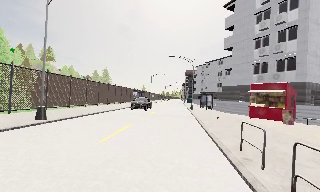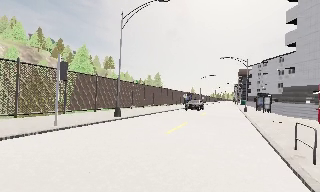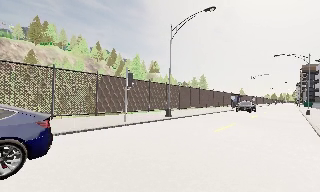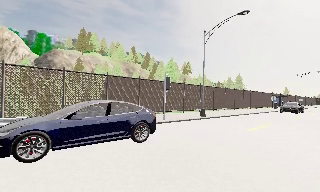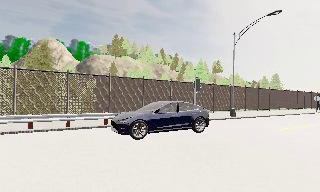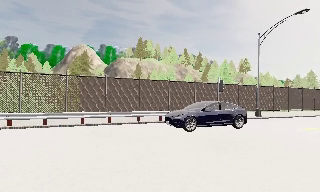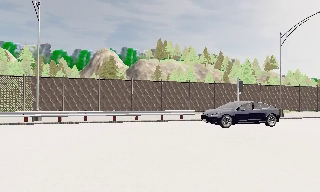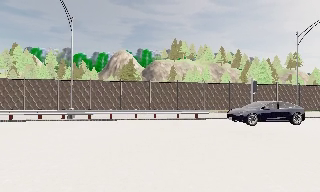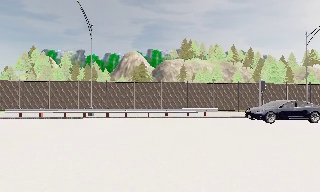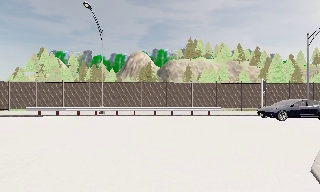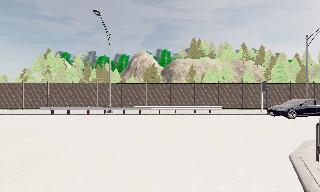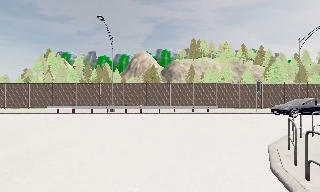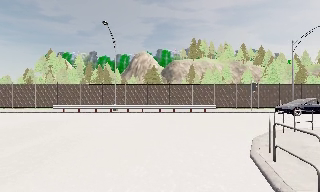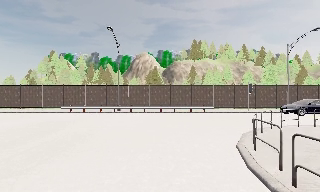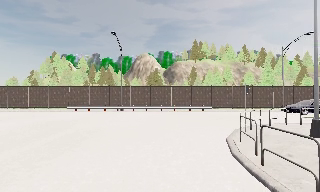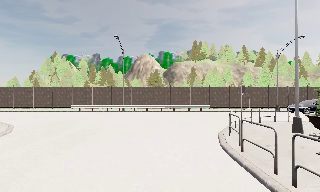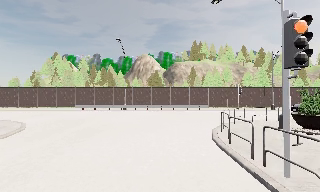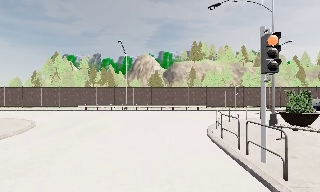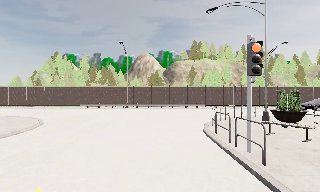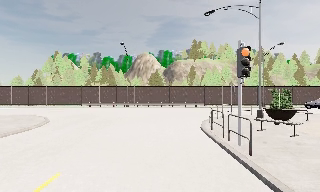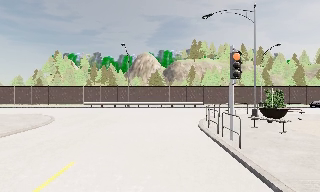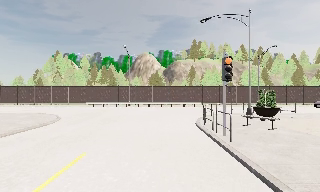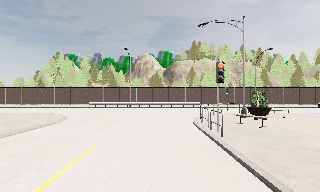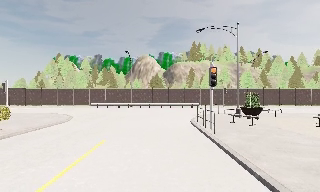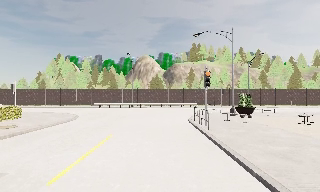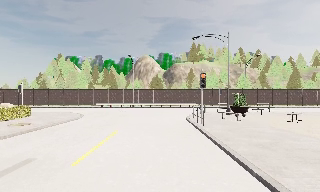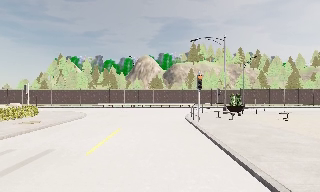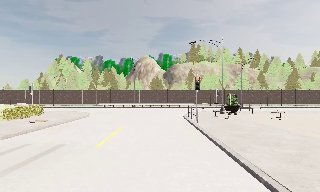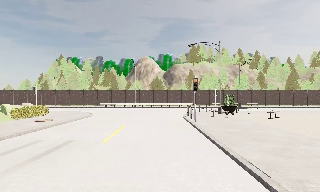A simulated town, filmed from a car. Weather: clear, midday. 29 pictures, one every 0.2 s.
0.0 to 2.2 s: The camera pans to its left, which is counterclockwise from overhead, by about 80 degrees. It travels backward, about 12 m.
2.2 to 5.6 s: The camera travels backward, about 13 m, so what stands in front gets smaller.
The film runs backward here.
